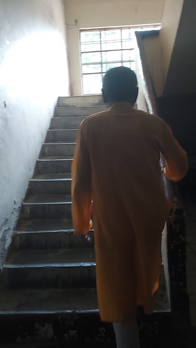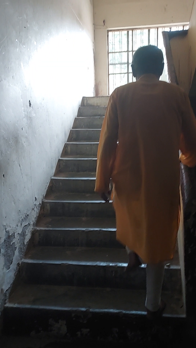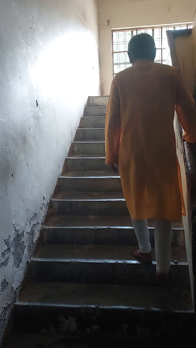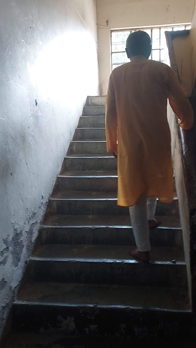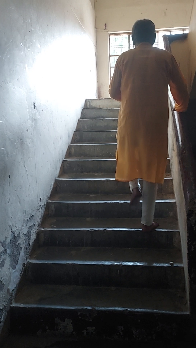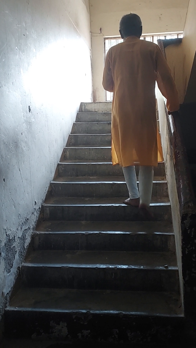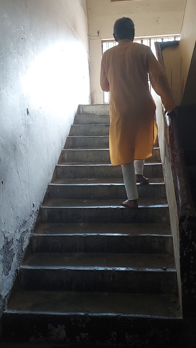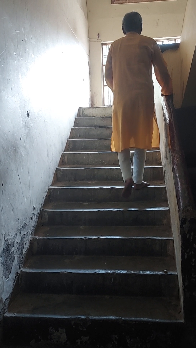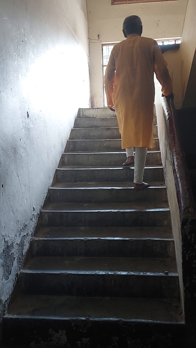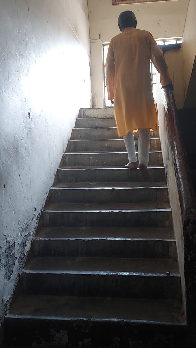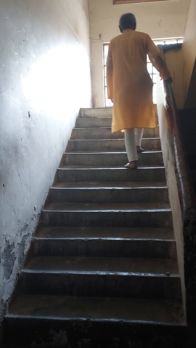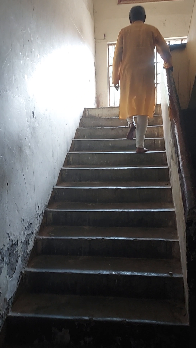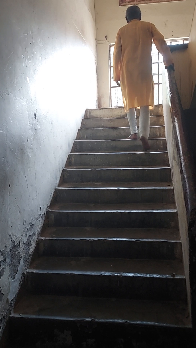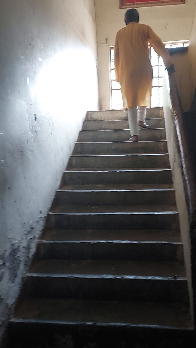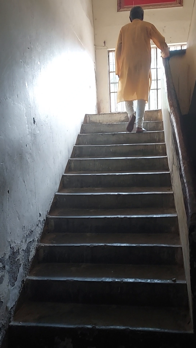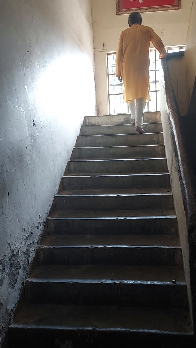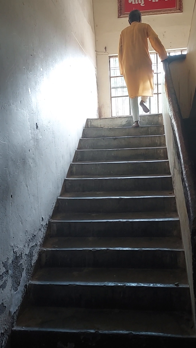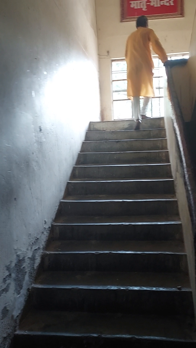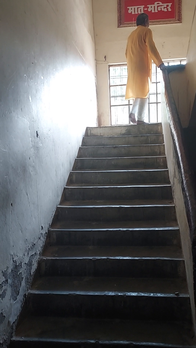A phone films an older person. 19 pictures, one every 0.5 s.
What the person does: Climbing stairs.
